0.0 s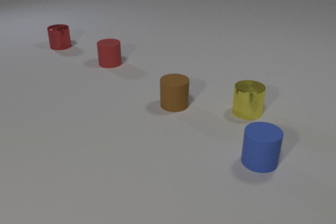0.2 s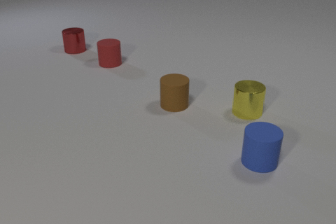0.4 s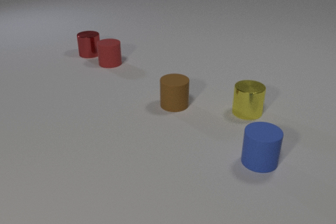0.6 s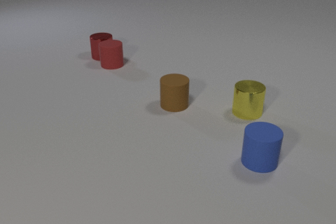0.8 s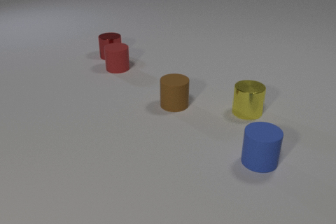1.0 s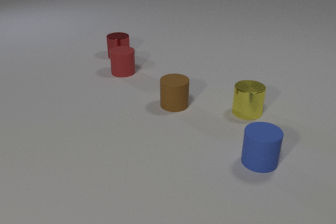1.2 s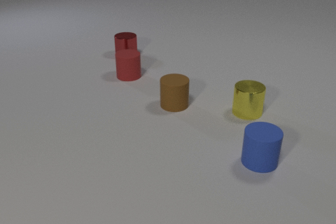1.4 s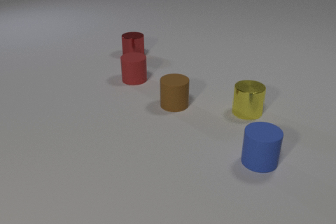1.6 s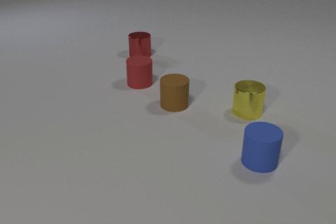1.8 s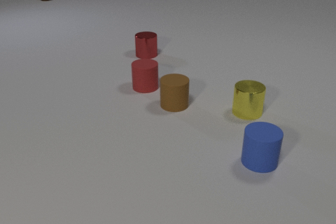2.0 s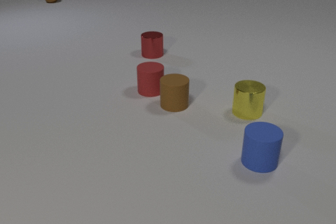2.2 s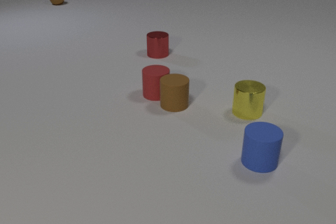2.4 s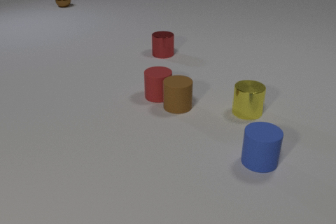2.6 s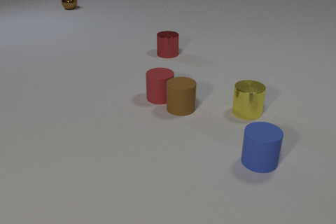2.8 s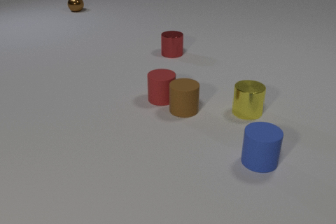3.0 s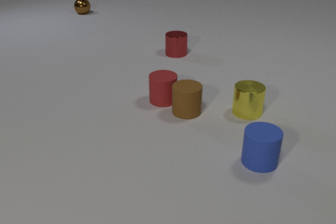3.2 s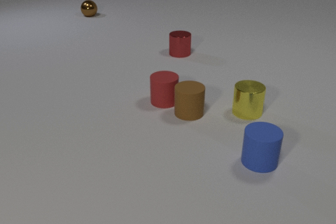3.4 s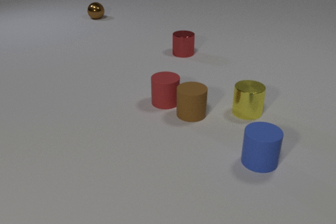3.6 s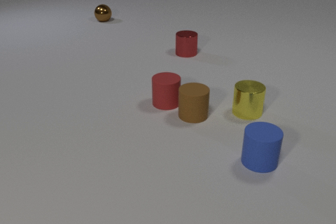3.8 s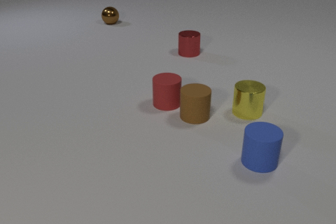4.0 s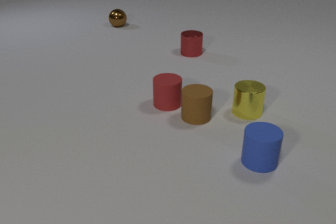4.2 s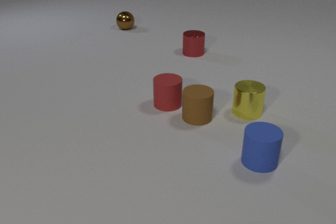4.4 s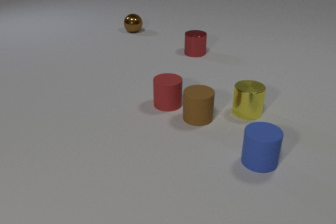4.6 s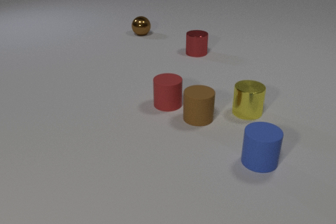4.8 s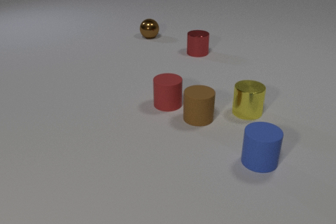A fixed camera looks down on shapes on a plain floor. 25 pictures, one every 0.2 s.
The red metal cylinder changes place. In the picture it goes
to the right.
The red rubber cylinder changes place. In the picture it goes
toward the camera.
0.0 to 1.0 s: The red metal cylinder slides to the right and toward the camera. The red rubber cylinder slides toward the camera and to the right. The red metal cylinder and the red rubber cylinder collide.
1.0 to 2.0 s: The red metal cylinder slides to the right. The red rubber cylinder slides toward the camera and to the right. The brown metal sphere comes in at the top edge, rolls toward the camera and to the right.
2.0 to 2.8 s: The red metal cylinder slides to the right. The red rubber cylinder slides toward the camera and to the right. The brown metal sphere rolls toward the camera and to the right. The brown rubber cylinder slides toward the camera and to the right. The red rubber cylinder and the brown rubber cylinder collide.
2.8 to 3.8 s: The red metal cylinder slides to the right. The red rubber cylinder slides toward the camera. The brown metal sphere rolls toward the camera and to the right. The brown rubber cylinder slides toward the camera and to the right.
3.8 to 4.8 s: The red metal cylinder slides to the right. The brown metal sphere rolls toward the camera and to the right.
What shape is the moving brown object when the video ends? sphere.
How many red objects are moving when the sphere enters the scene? 2.
What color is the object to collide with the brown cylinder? red.
